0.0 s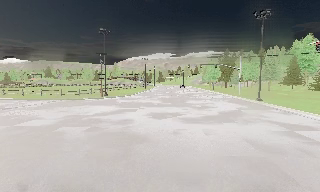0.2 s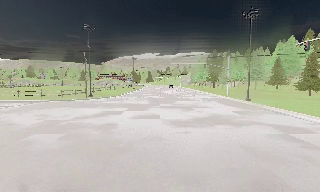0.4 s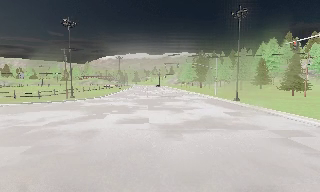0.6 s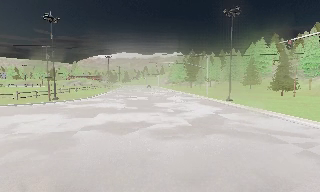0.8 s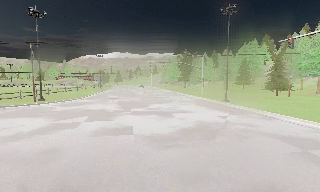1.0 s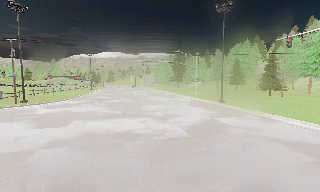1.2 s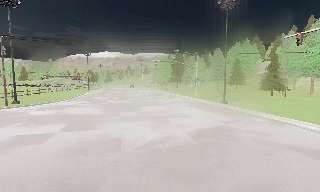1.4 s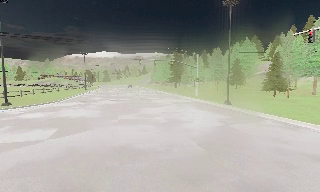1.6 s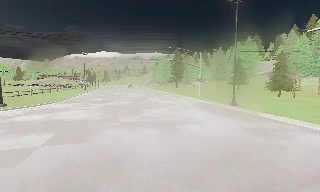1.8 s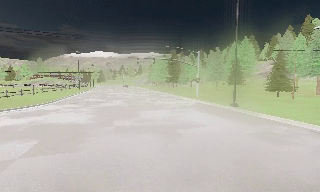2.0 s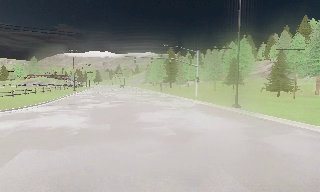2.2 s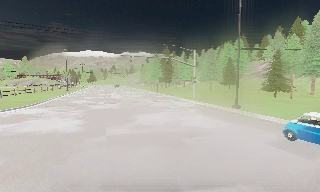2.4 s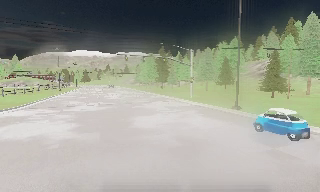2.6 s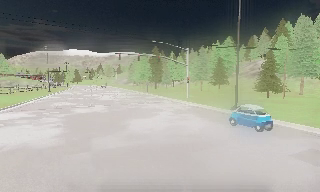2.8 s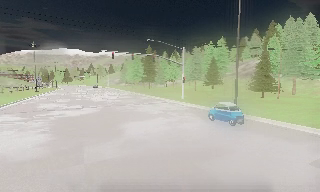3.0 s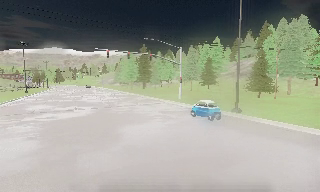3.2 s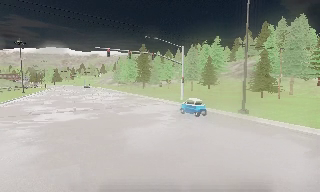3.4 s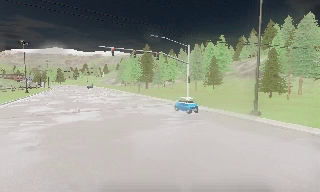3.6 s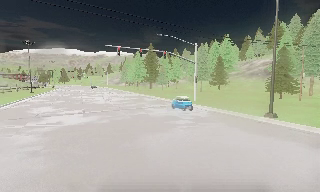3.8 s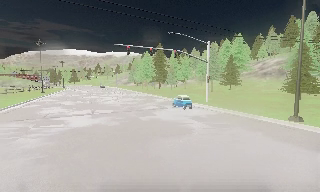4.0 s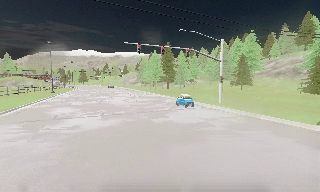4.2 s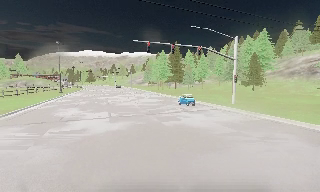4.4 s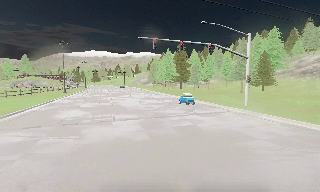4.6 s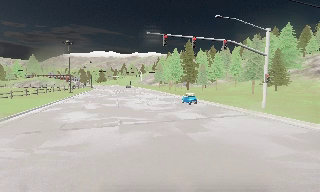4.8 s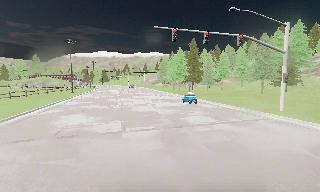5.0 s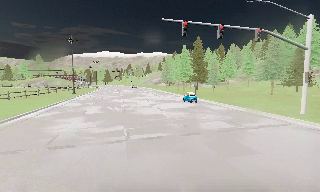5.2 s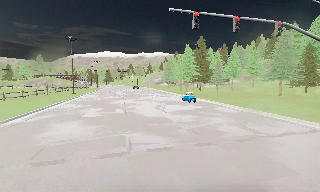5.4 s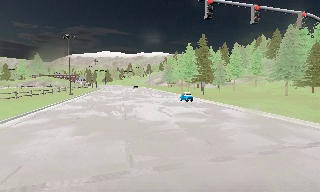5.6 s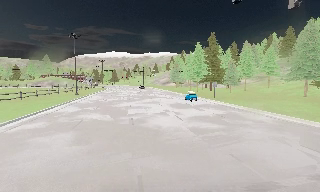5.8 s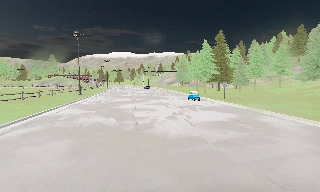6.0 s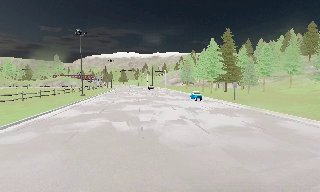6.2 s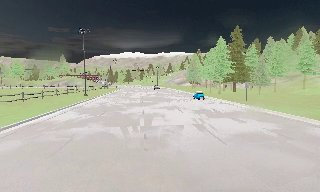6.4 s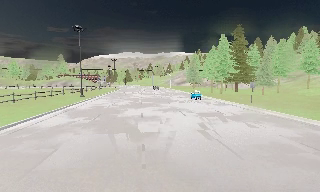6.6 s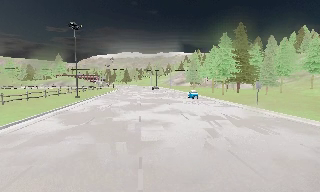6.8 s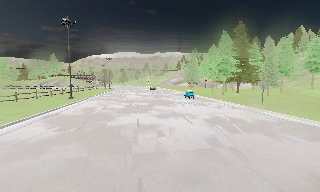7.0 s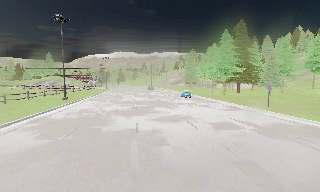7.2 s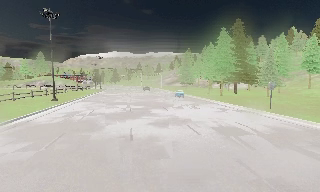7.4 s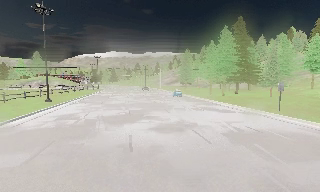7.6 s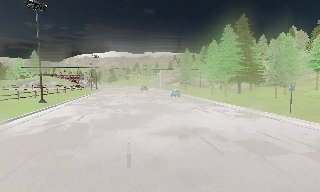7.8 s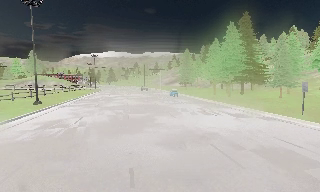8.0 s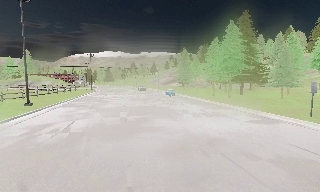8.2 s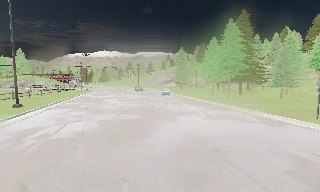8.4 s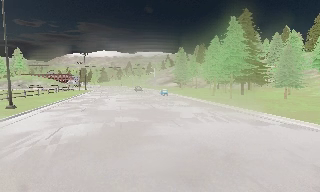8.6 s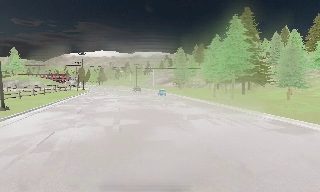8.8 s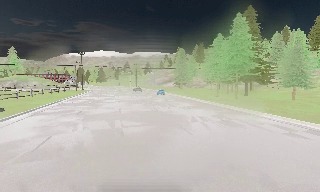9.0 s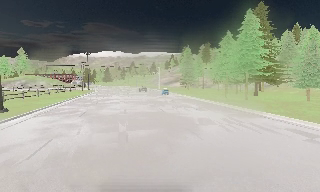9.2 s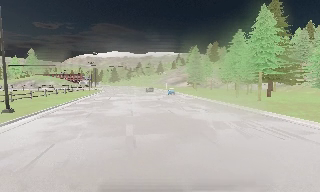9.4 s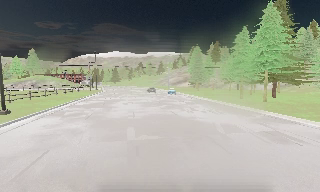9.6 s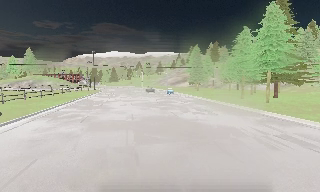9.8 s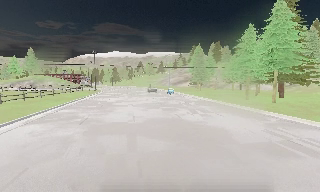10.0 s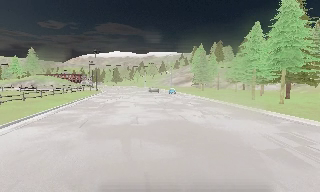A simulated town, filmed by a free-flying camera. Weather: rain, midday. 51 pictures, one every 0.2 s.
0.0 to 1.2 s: The camera swings to its right by about 20 degrees, and the scene slides to the left. It travels forward, about 6 m, so what stands in front looms larger.
1.2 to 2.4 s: The camera travels forward, about 5 m, so what stands in front looms larger.
2.4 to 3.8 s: The camera travels forward and to its left, about 6 m, so what stands in front looms larger.
3.8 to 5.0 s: The scene slides to the right, as the camera pans about 10 degrees to its left. It travels forward, about 7 m, so what stands in front looms larger.
5.0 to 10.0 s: The camera travels forward, about 25 m, so what stands in front looms larger. It loses speed.
The film runs forward here.
